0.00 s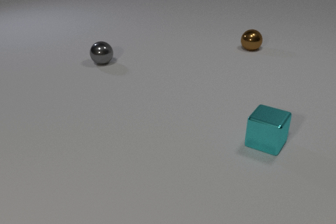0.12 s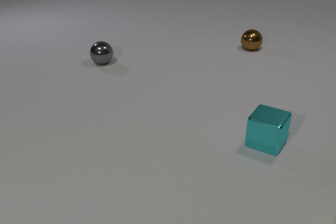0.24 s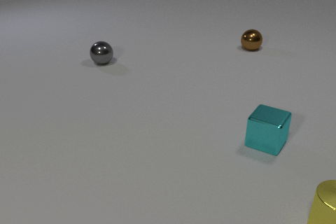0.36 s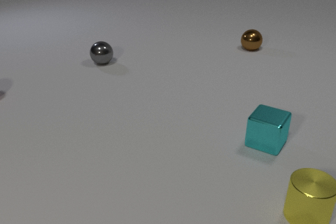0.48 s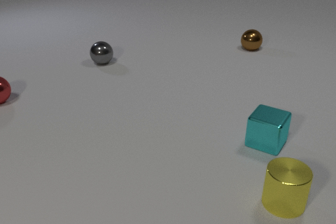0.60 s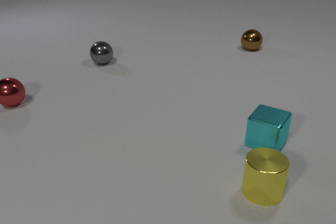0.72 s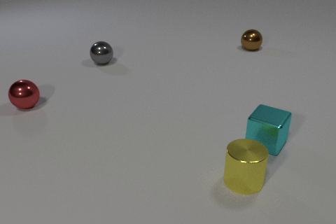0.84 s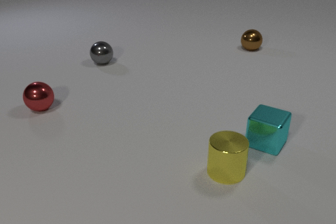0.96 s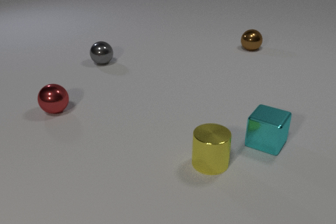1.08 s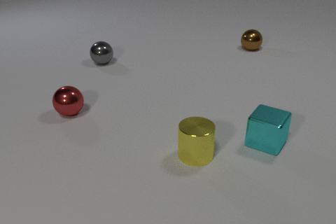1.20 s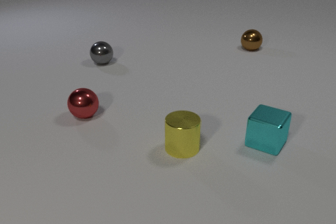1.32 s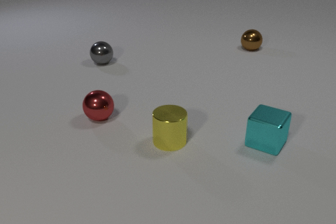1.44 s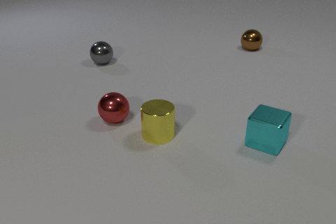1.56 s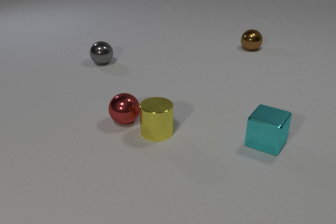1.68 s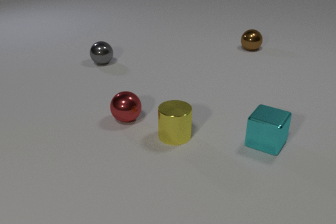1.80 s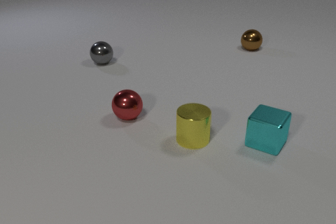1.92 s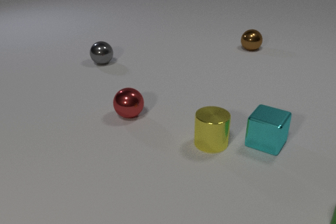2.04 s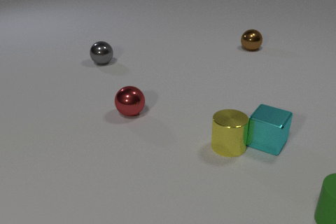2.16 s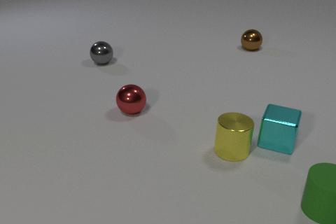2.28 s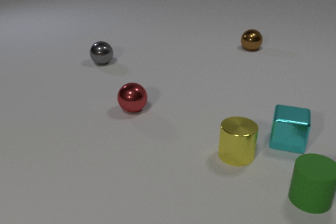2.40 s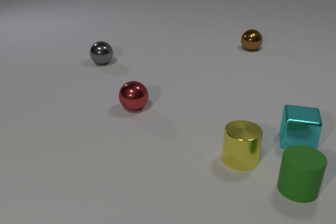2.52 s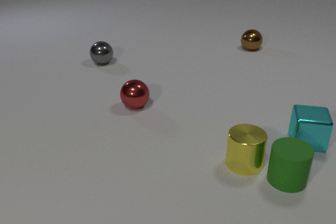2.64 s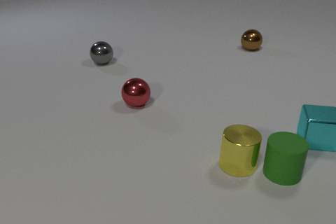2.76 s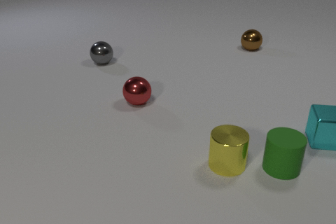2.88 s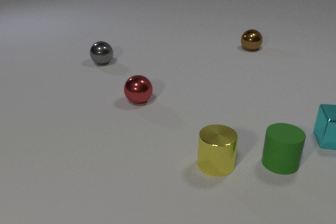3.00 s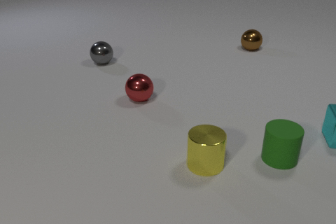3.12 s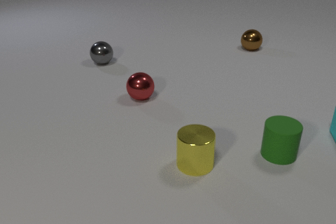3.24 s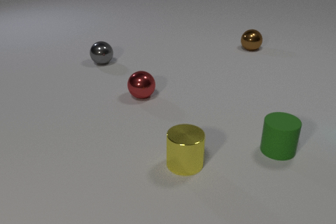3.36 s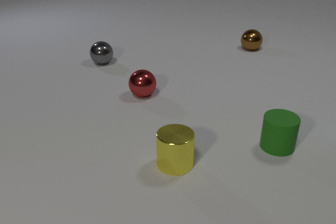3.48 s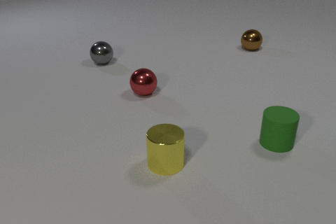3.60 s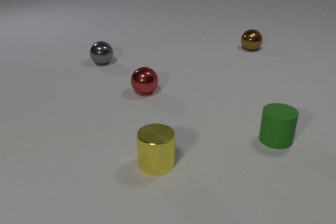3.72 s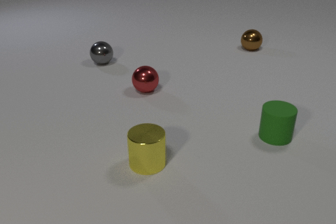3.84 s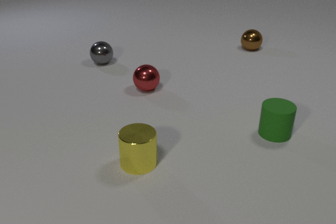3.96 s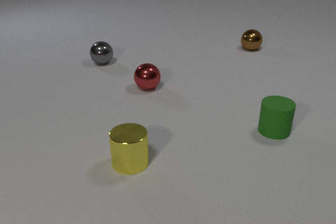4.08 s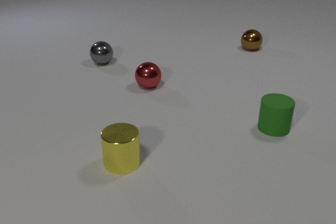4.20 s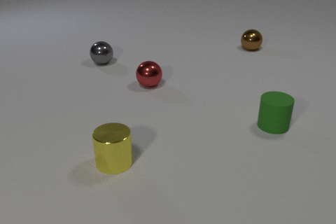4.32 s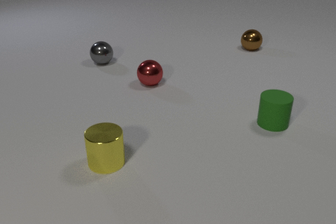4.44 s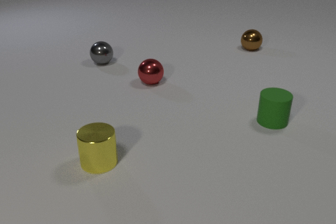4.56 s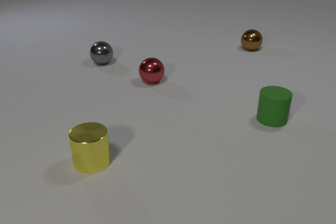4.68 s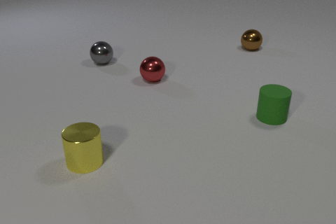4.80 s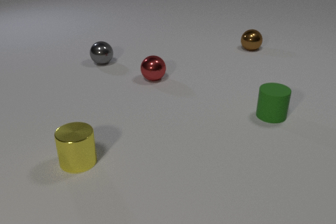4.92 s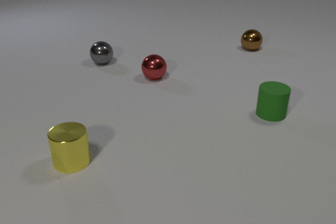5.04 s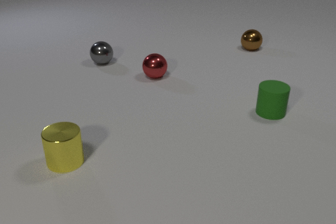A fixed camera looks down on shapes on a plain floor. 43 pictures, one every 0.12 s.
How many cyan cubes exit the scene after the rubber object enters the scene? 1.
Are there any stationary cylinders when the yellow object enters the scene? no.
Are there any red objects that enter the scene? yes.
0.00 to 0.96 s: The red metal sphere comes in at the left edge, rolls to the right and toward the camera. The yellow metal cylinder comes in at the right edge, slides to the left and away from the camera.
0.96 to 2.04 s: The red metal sphere rolls to the right. The yellow metal cylinder slides away from the camera and to the right. The green rubber cylinder comes in at the right edge, slides to the left and away from the camera. The red metal sphere and the yellow metal cylinder collide. The yellow metal cylinder and the cyan metal cube collide.
2.04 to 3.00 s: The red metal sphere rolls away from the camera. The yellow metal cylinder slides toward the camera and to the left. The green rubber cylinder slides away from the camera and to the left. The cyan metal cube slides to the right and away from the camera, spins so that its near face slides to the right, counterclockwise seen from above. The yellow metal cylinder and the green rubber cylinder collide.
3.00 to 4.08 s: The red metal sphere rolls away from the camera. The yellow metal cylinder slides to the left. The green rubber cylinder slides away from the camera. The cyan metal cube slides to the right and away from the camera, leaves at the right edge.
4.08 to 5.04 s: The red metal sphere rolls away from the camera. The yellow metal cylinder slides to the left. The green rubber cylinder slides away from the camera.
